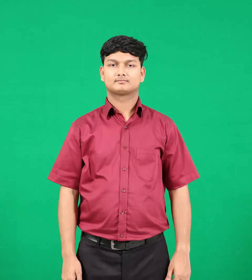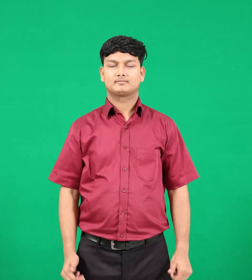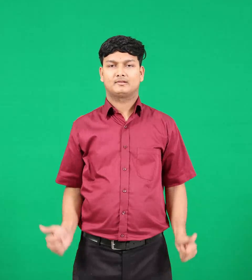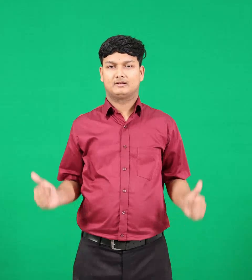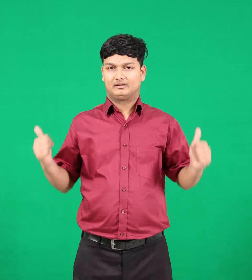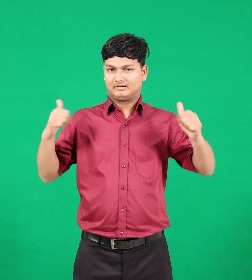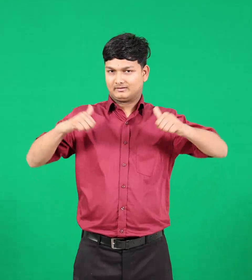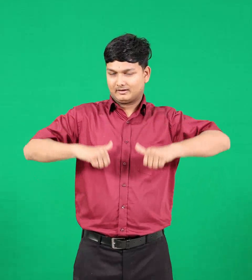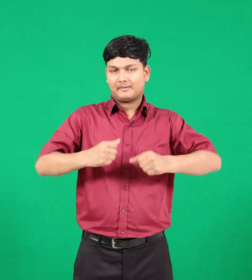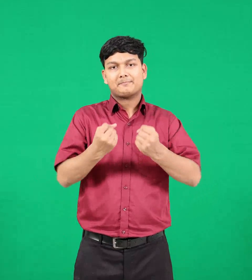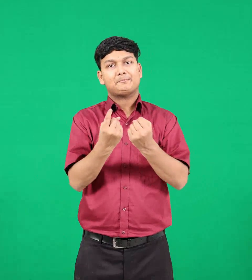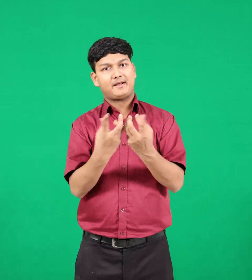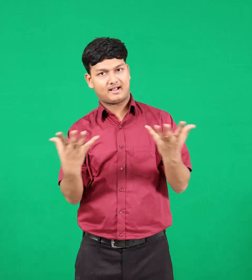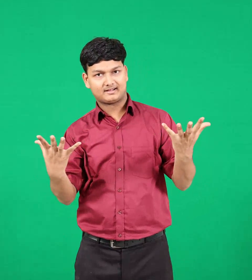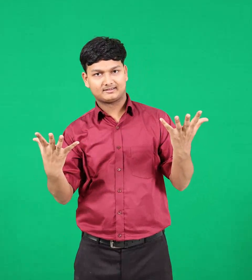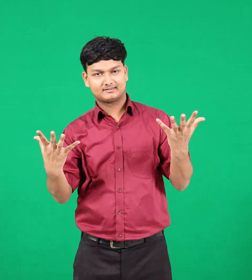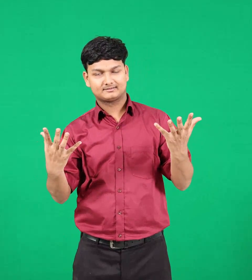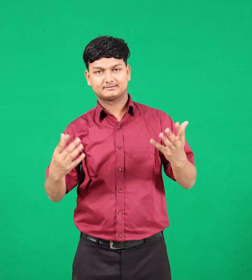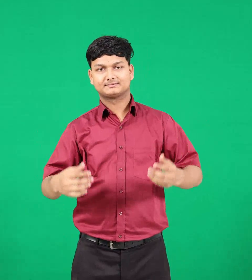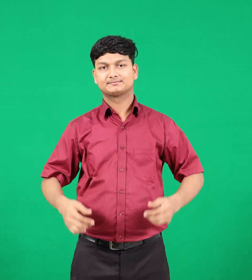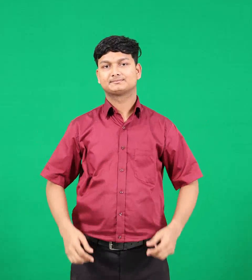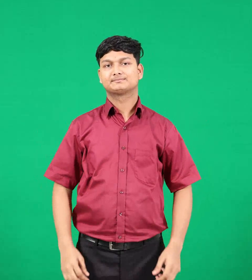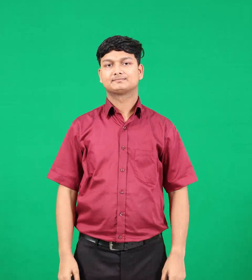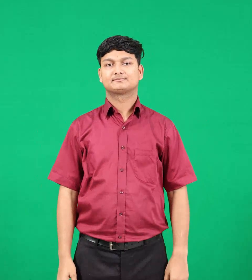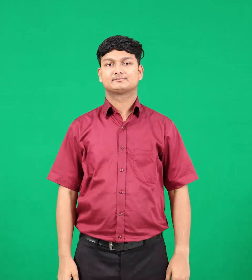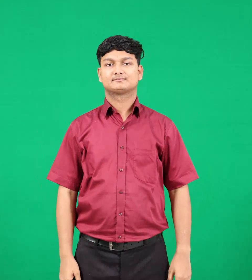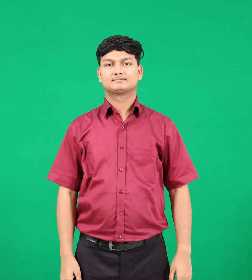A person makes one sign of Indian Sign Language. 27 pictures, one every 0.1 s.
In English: coats
